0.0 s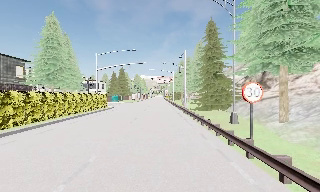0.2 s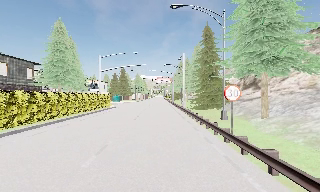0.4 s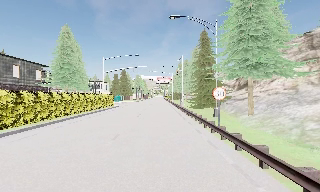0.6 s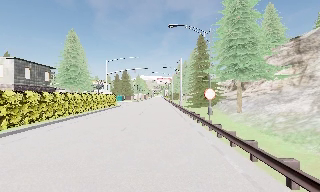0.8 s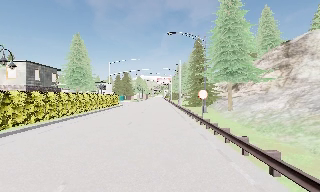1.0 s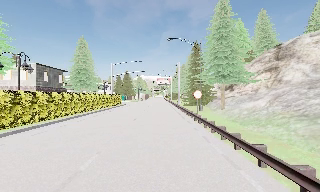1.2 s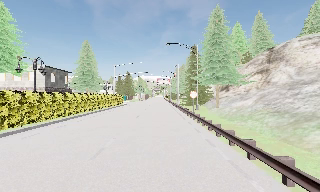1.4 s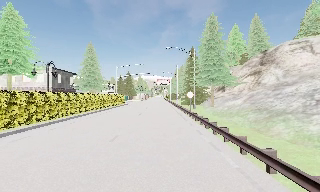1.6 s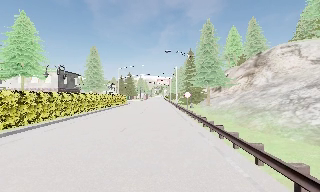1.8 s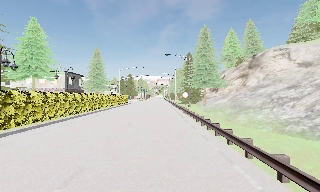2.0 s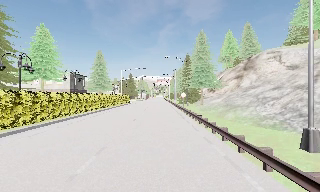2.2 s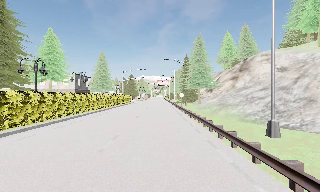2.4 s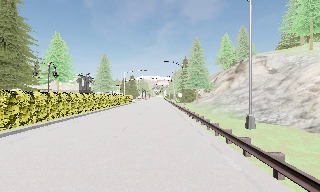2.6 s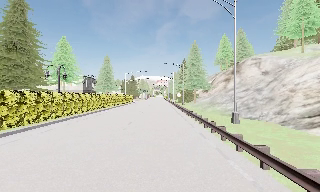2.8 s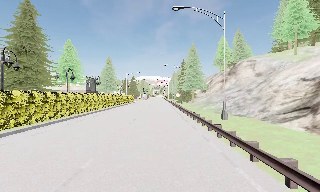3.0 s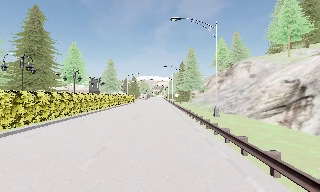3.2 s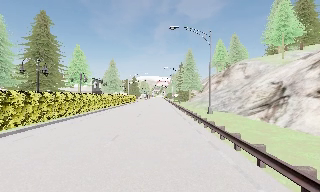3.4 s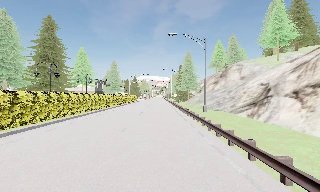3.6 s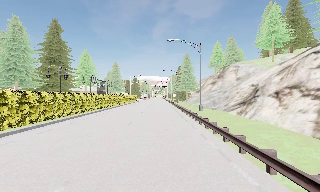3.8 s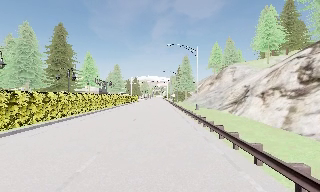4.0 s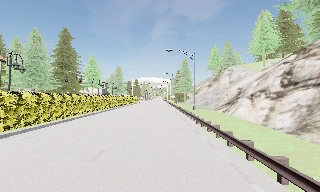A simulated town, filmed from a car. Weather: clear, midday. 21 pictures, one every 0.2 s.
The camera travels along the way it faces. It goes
backward.
0.0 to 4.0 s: The camera travels backward, about 30 m, so what stands in front gets smaller.
The film runs backward here.
